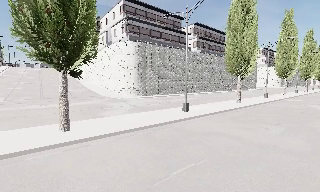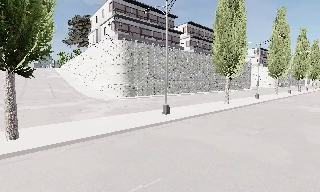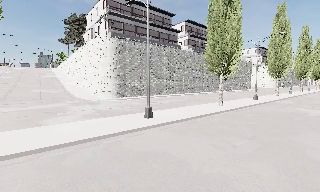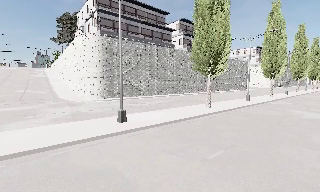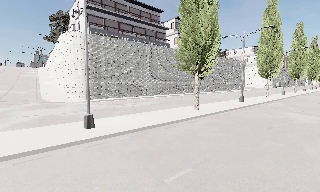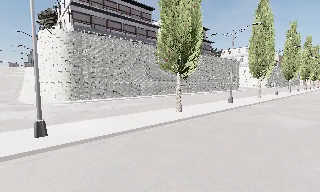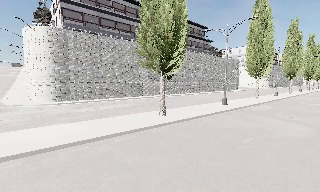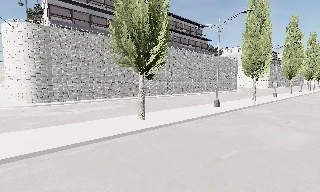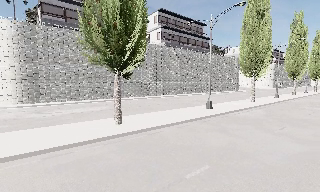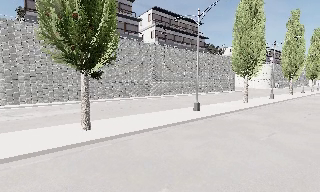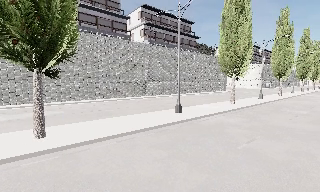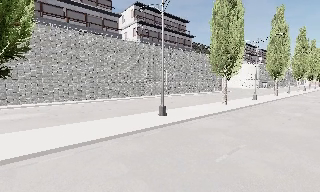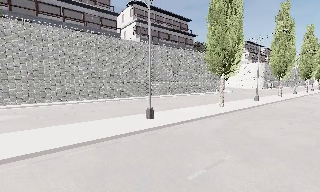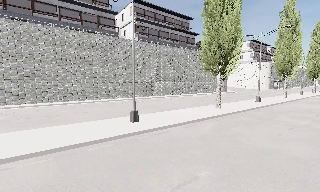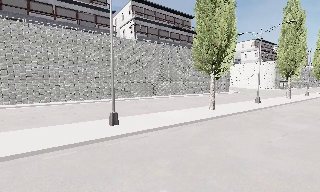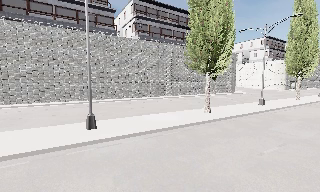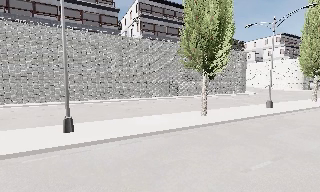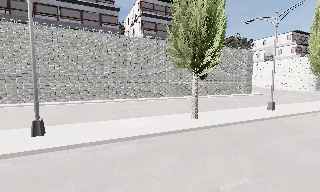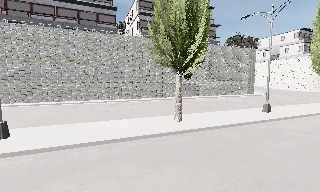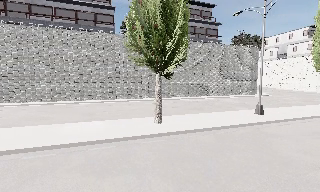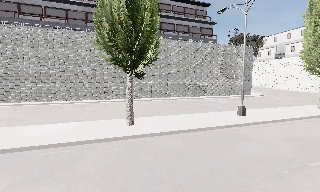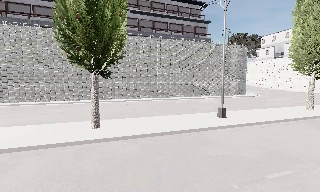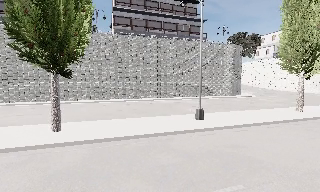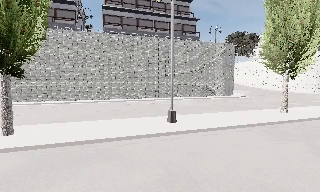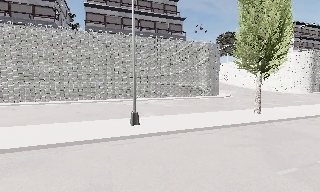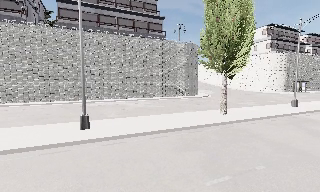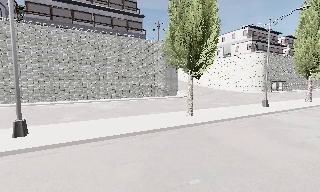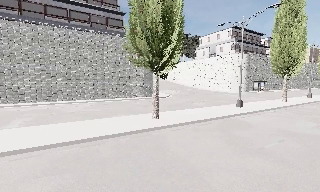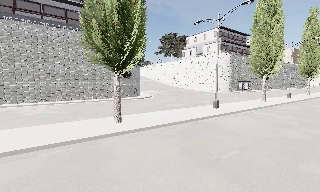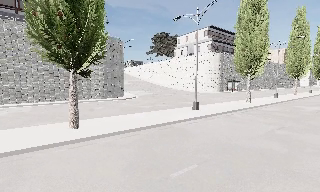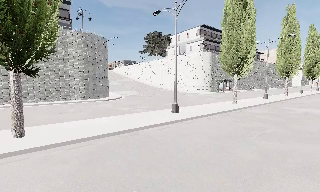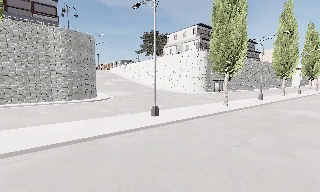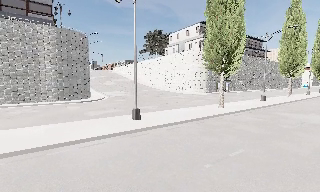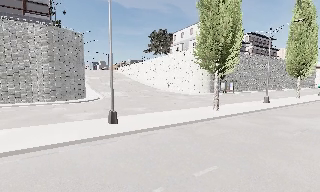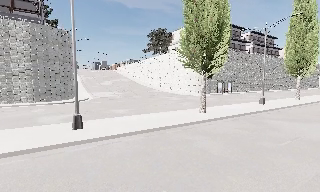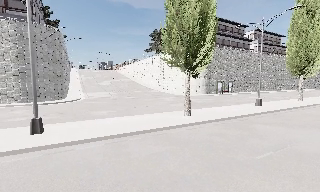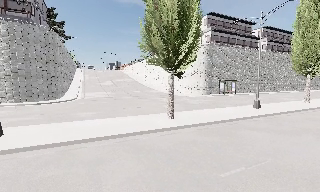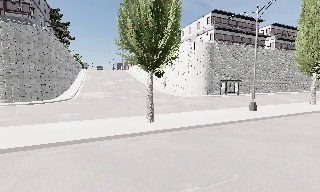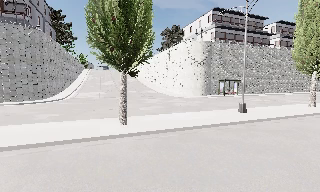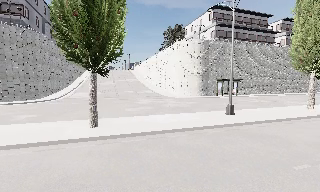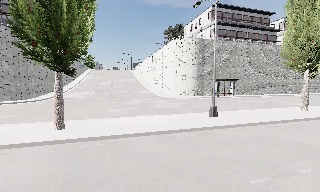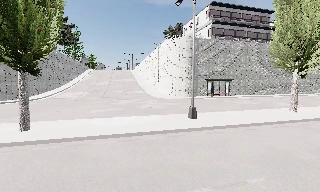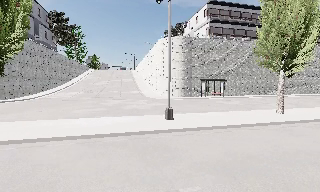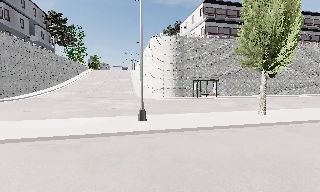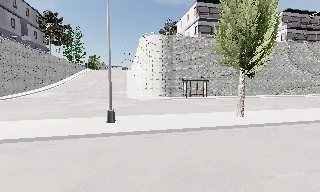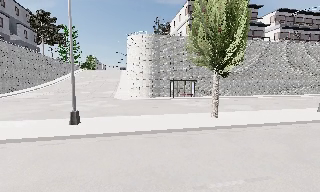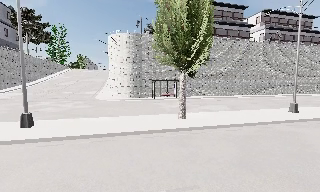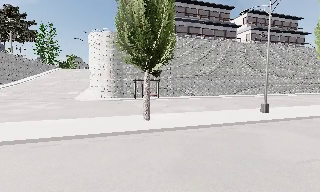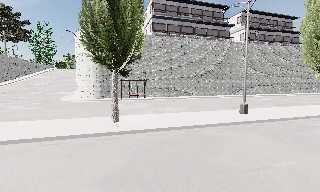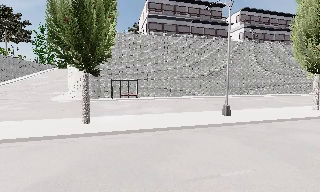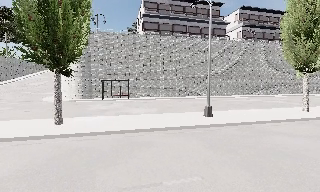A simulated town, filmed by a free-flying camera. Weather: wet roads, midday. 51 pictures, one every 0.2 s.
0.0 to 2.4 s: The camera travels to its right and forward, about 20 m, so close, fixed things drift to the left.
2.4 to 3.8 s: The camera pans to its left, which is counterclockwise from overhead, by about 20 degrees. It travels to its right and forward, about 11 m, so close, fixed things drift to the left.
3.8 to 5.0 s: The camera travels to its right, about 11 m, so close, fixed things drift to the left.
5.0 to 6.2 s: The camera swings to its right by about 15 degrees, and the scene slides to the left. It travels to its right and forward, about 12 m, so close, fixed things drift to the left.
6.2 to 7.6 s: The camera pans to its left, which is counterclockwise from overhead, by about 15 degrees. It travels to its right and forward, about 13 m, so close, fixed things drift to the left.
7.6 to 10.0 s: The camera travels to its right, about 20 m, so close, fixed things drift to the left.
The film runs forward here.
